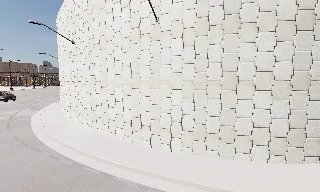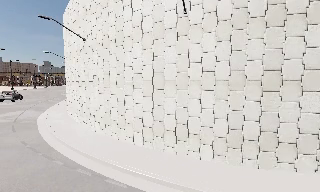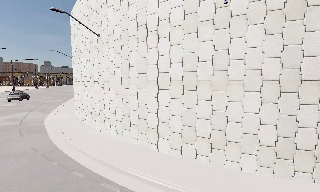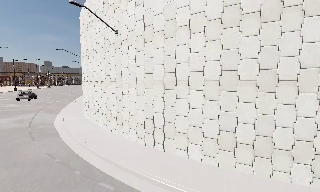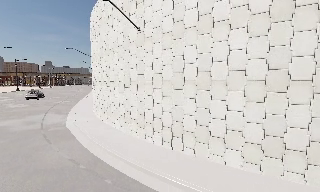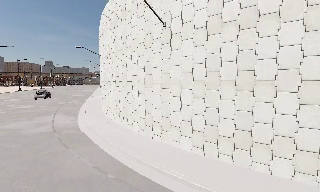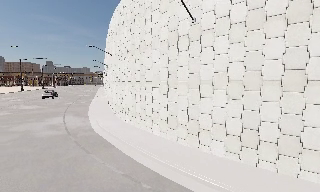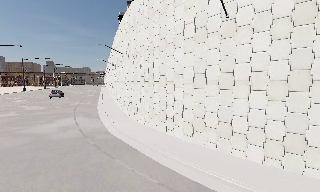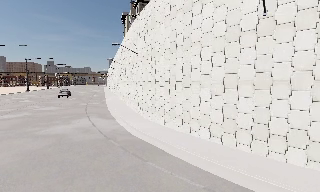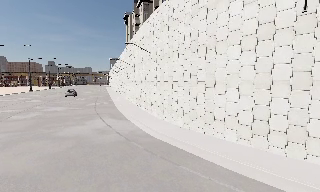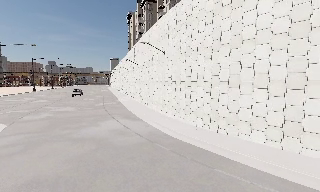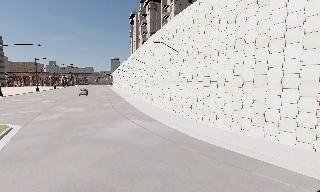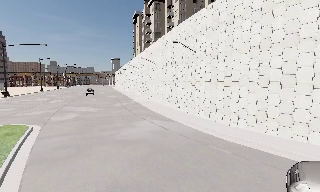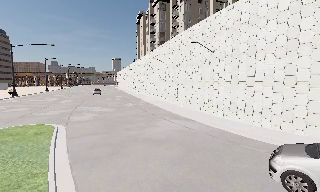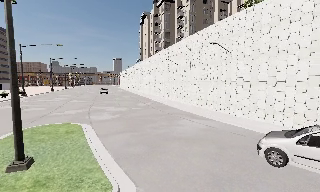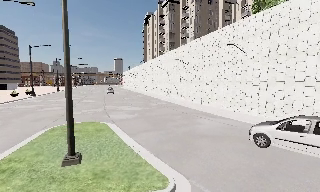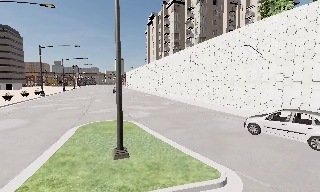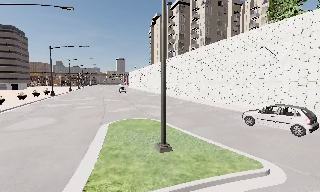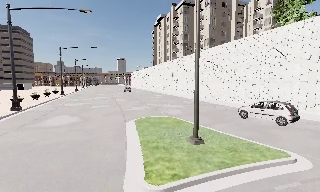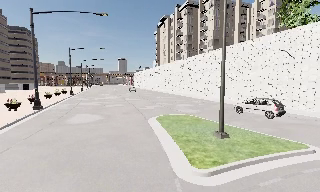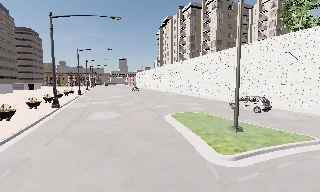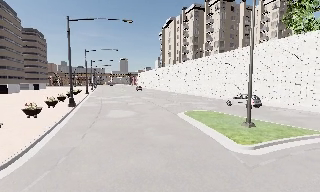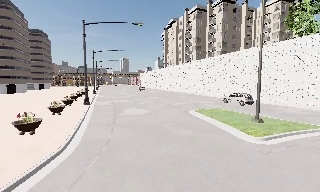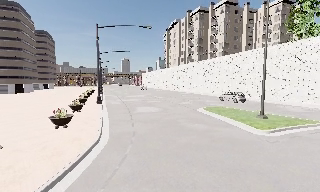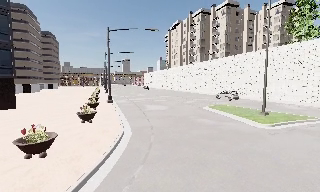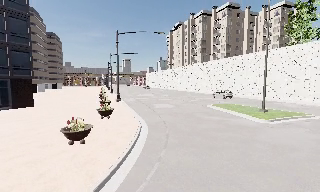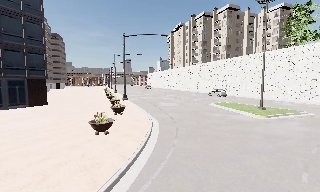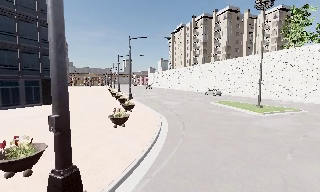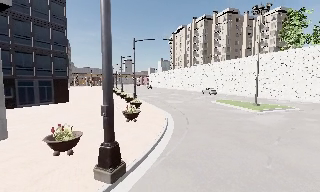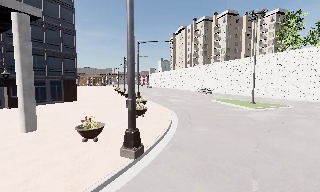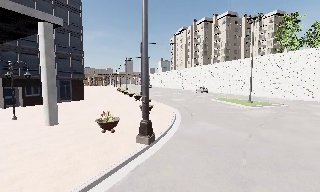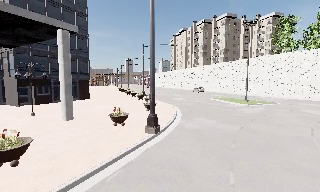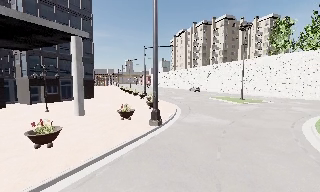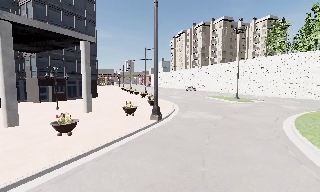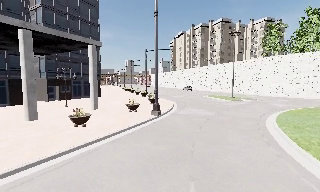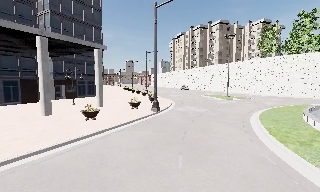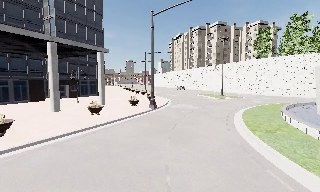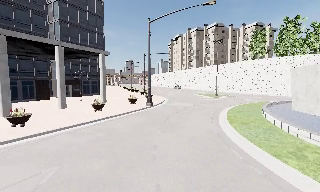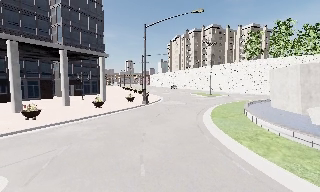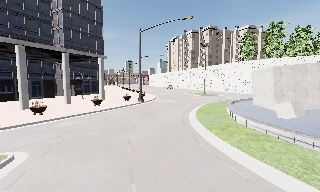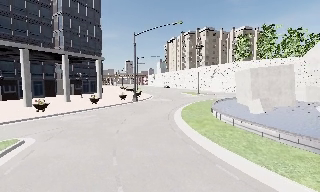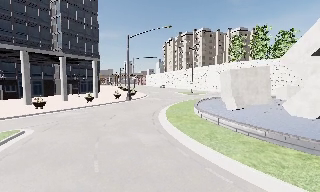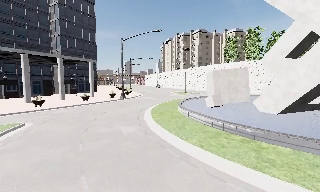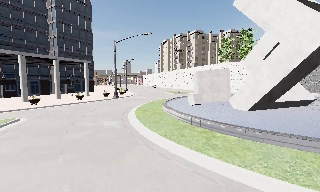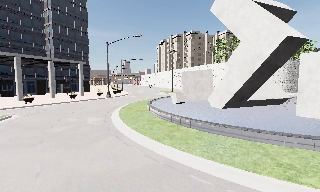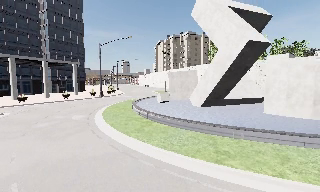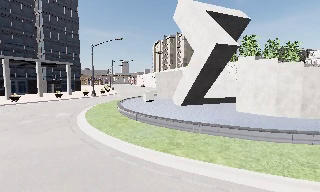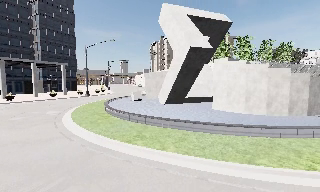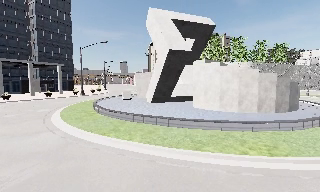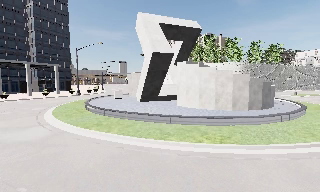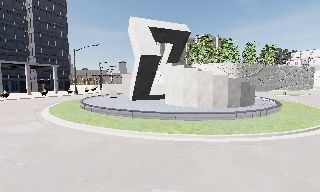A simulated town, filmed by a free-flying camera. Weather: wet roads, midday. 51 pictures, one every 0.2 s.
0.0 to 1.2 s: The camera travels to its left and forward, about 8 m, so close, fixed things drift to the right.
1.2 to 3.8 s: The camera travels to its left, about 19 m, so close, fixed things drift to the right.
3.8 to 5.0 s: The camera travels backward and to its left, about 10 m, so what stands in front gets smaller.
5.0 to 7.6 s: The camera travels backward, about 20 m, so what stands in front gets smaller.
7.6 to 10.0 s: The camera travels to its right and backward, about 25 m, so close, fixed things drift to the left.
The film runs forward here.
